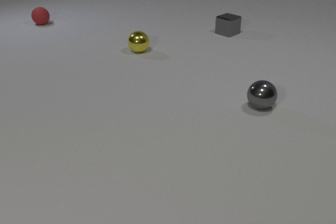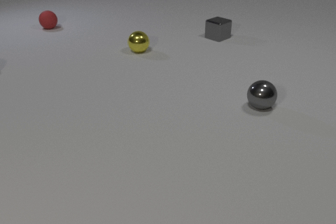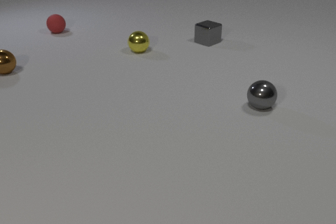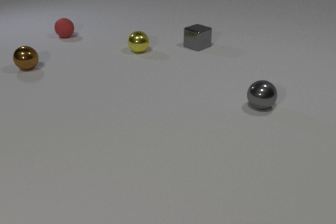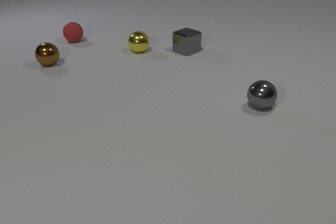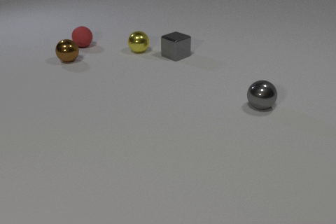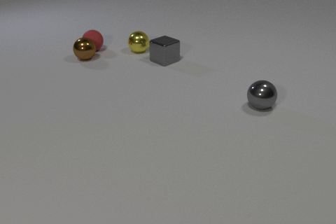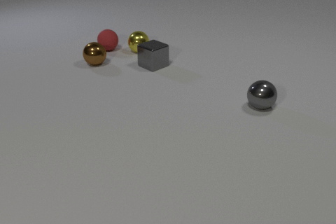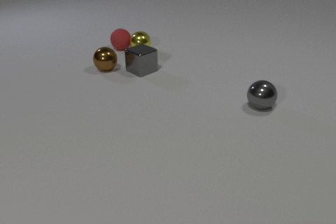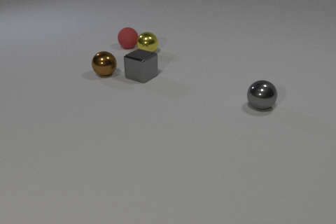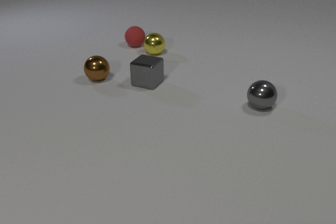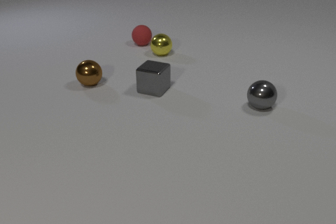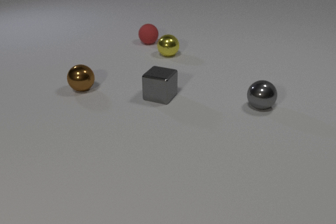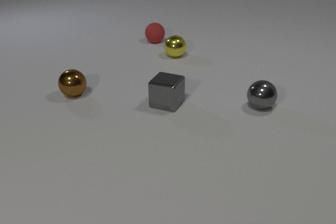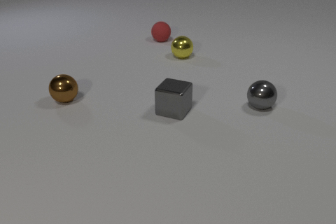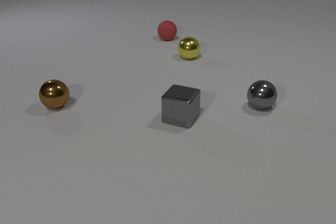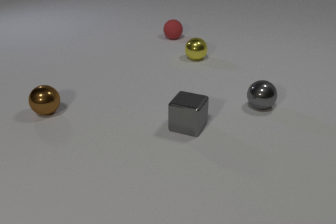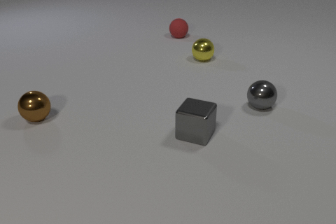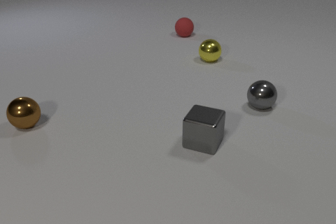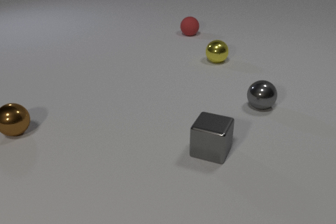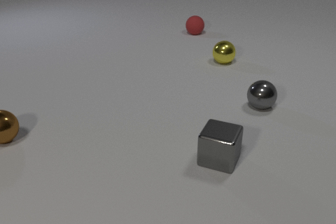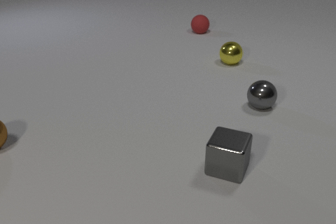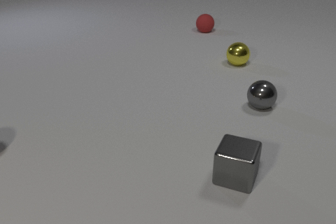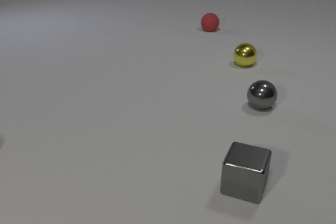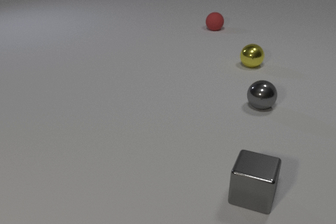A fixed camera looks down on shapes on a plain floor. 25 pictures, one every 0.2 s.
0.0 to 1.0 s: The brown metal sphere comes in at the left edge, rolls to the right. The red rubber sphere rolls toward the camera and to the right. The gray metal cube slides toward the camera and to the left.
1.0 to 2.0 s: The brown metal sphere rolls toward the camera and to the right. The red rubber sphere rolls to the right. The yellow metal sphere rolls to the right and toward the camera. The gray metal cube slides toward the camera and to the left, spins counterclockwise seen from above by about 30 degrees, its near face sliding to the right. The brown metal sphere and the red rubber sphere collide. The red rubber sphere and the yellow metal sphere collide. The brown metal sphere and the gray metal cube collide.
2.0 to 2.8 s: The brown metal sphere rolls toward the camera and to the left. The red rubber sphere rolls to the right and away from the camera. The yellow metal sphere rolls to the right. The gray metal cube slides toward the camera and to the right.
2.8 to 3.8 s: The brown metal sphere rolls toward the camera and to the left. The red rubber sphere rolls to the right and away from the camera. The yellow metal sphere rolls to the right. The gray metal cube slides toward the camera and to the right.
3.8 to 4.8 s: The brown metal sphere rolls to the left and toward the camera, leaves at the left edge. The red rubber sphere rolls to the right and away from the camera. The yellow metal sphere rolls to the right. The gray metal cube slides toward the camera and to the right.
Are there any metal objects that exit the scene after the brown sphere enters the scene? yes.
What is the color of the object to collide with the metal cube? brown.
How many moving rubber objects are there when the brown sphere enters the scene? 1.
